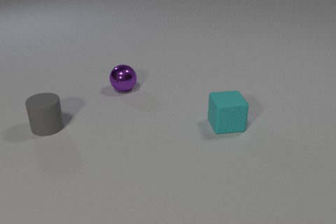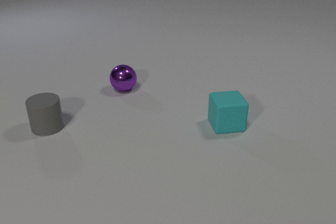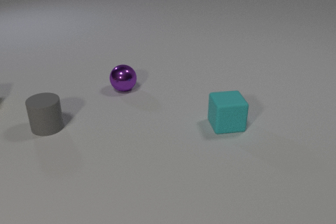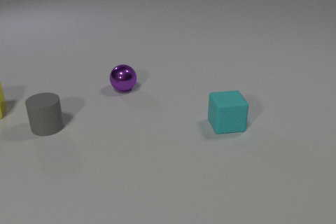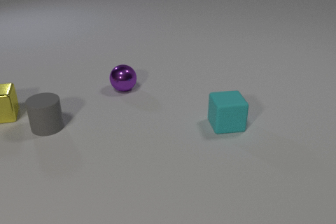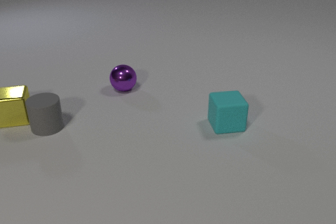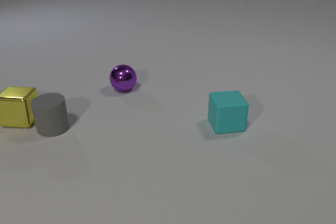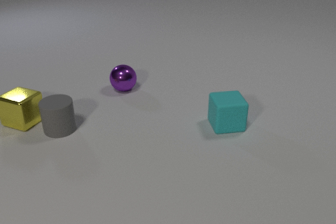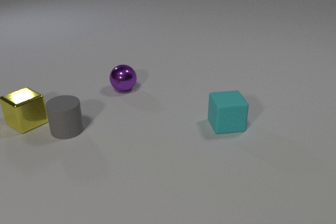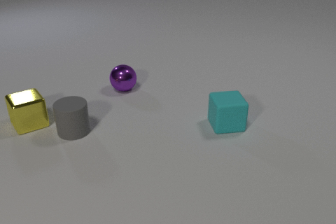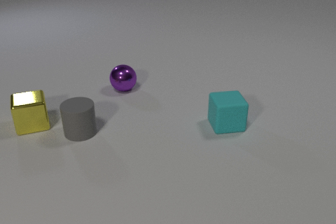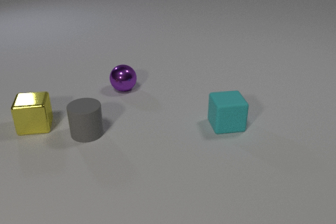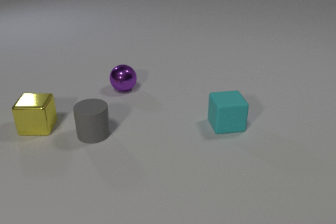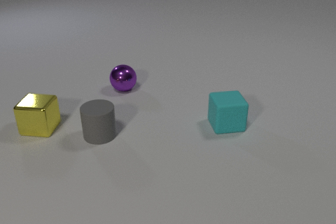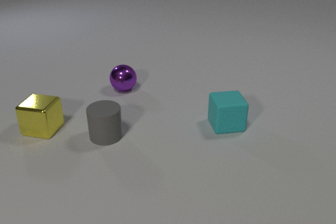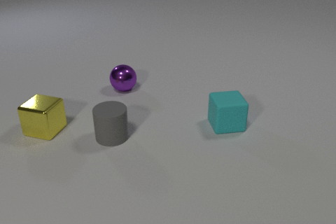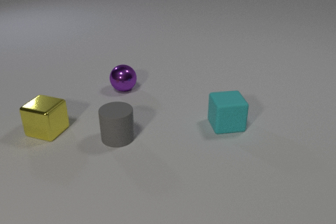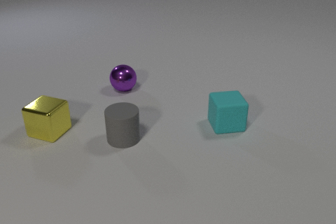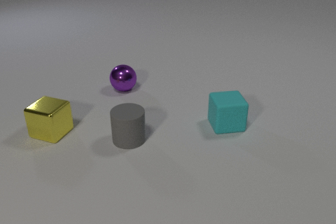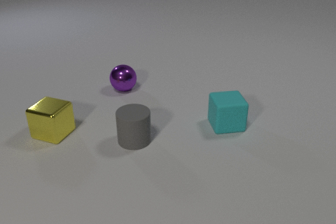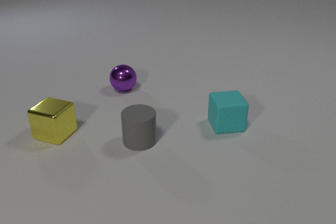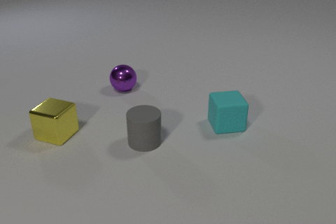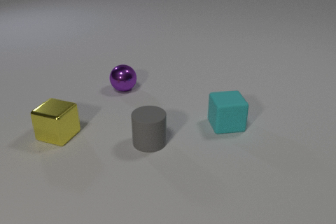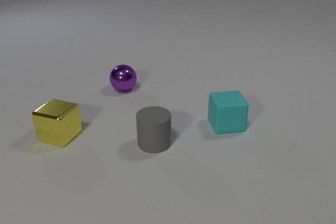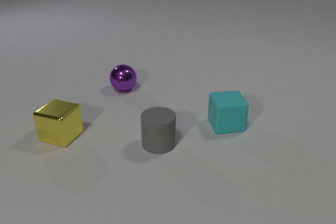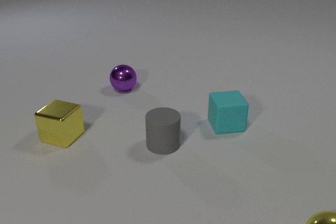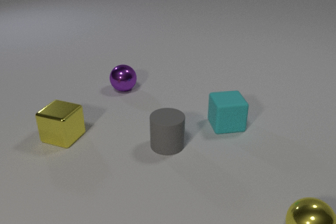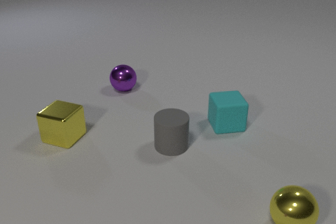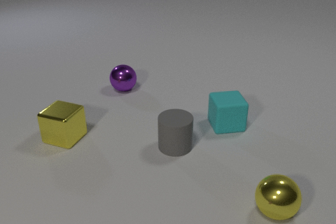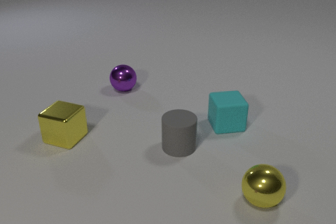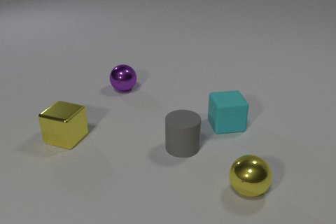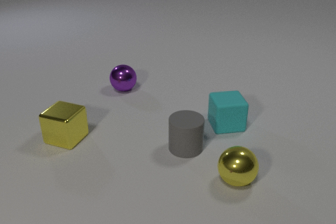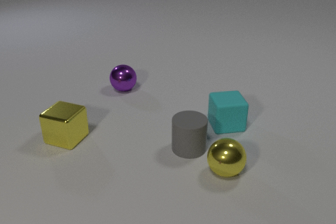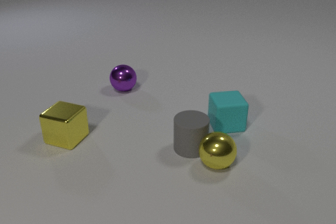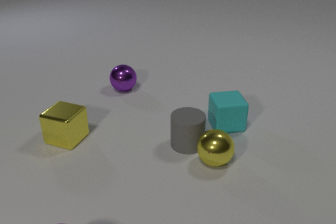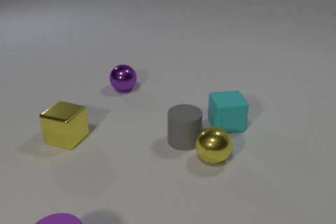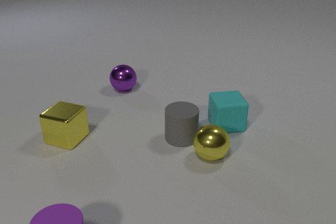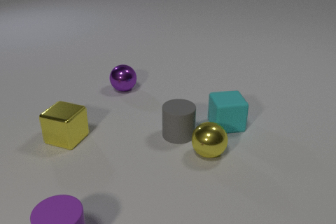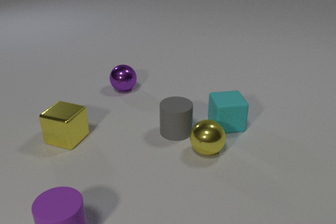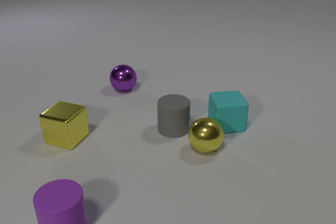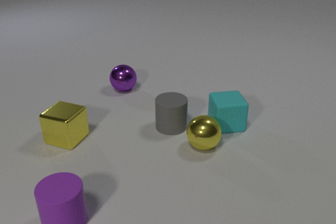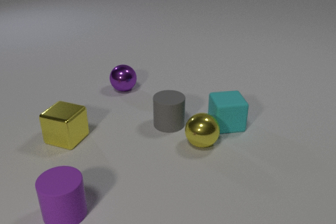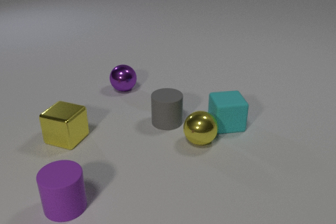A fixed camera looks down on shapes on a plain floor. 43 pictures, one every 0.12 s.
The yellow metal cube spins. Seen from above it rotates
clockwise.
The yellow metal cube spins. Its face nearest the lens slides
to the left.
0.00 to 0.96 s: The yellow metal cube comes in at the left edge, slides to the right and toward the camera, spins so that its near face slides to the left, clockwise seen from above. The gray rubber cylinder slides to the right and toward the camera. The yellow metal cube and the gray rubber cylinder collide.
0.96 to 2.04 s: The yellow metal cube slides toward the camera and to the right, spins so that its near face slides to the left, clockwise seen from above. The gray rubber cylinder slides to the right and toward the camera.
2.04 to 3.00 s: The yellow metal cube slides toward the camera and to the right. The gray rubber cylinder slides to the right. The yellow metal sphere comes in at the bottom edge, rolls to the left.
3.00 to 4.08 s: The gray rubber cylinder slides to the right. The yellow metal sphere rolls to the left and away from the camera. The gray rubber cylinder and the yellow metal sphere collide.
4.08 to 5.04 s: The gray rubber cylinder slides away from the camera and to the left. The yellow metal sphere rolls away from the camera and to the left. The purple rubber cylinder slides away from the camera.
How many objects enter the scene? 3.
How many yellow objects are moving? 2.
What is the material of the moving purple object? rubber.
